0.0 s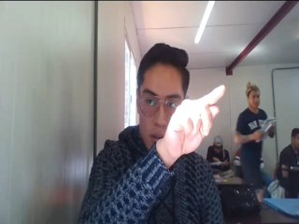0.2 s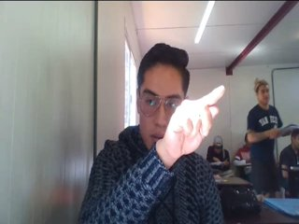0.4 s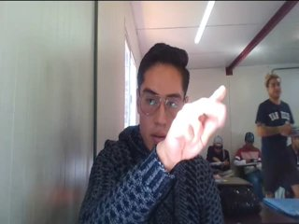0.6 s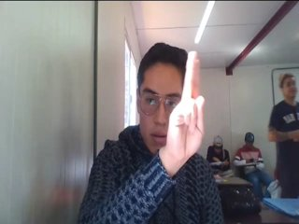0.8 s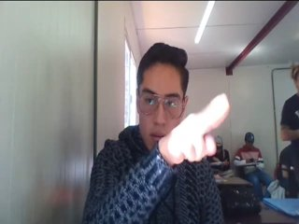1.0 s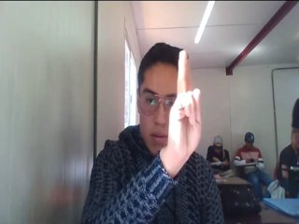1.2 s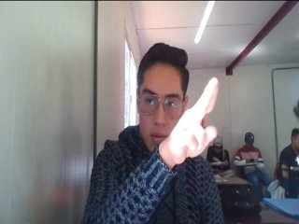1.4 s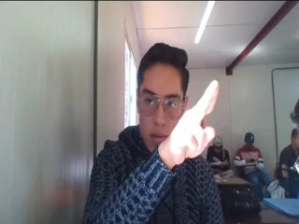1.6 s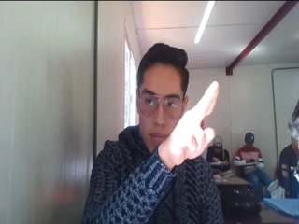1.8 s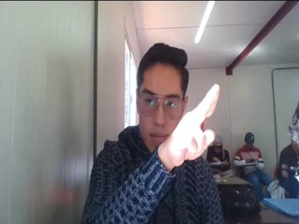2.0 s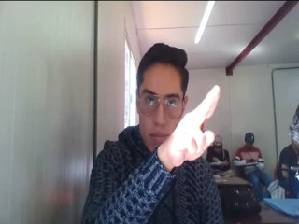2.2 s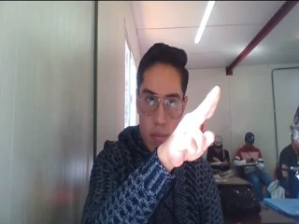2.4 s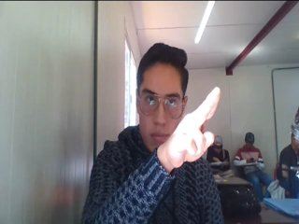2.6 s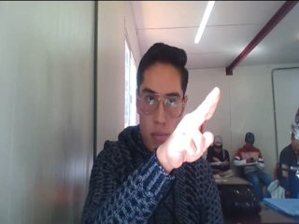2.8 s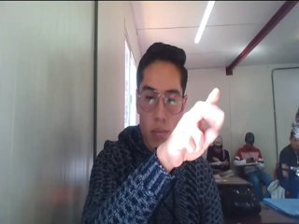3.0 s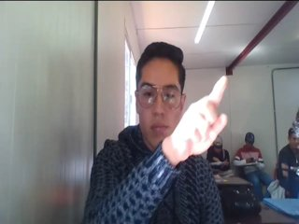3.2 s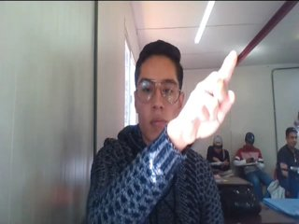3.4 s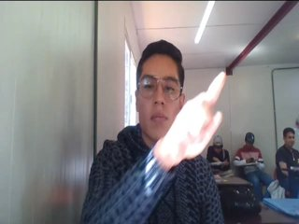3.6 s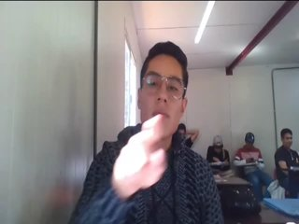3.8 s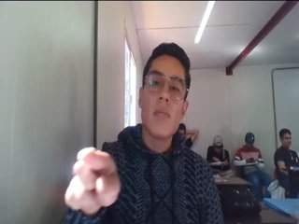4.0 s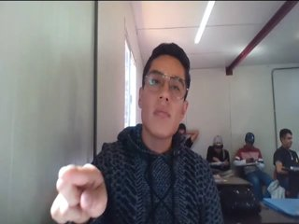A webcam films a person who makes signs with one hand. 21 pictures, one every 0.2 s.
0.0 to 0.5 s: Pointing with one finger.
0.6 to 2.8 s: Double click with two fingers.
2.9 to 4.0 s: Pointing with one finger.
